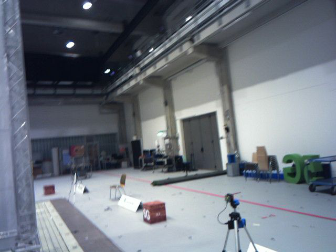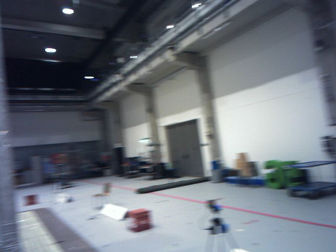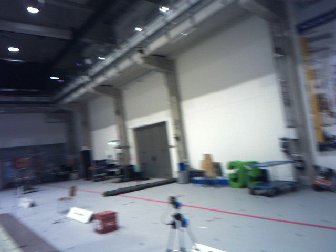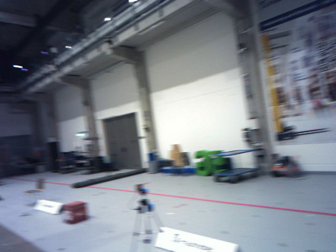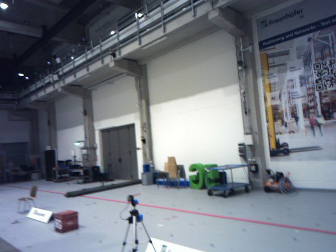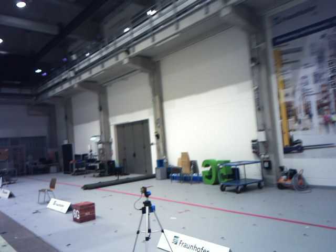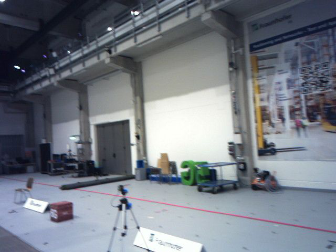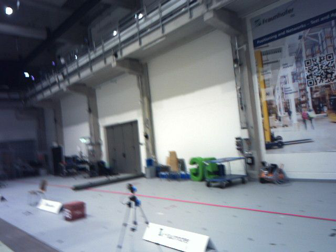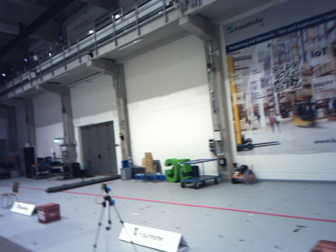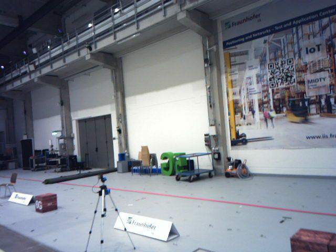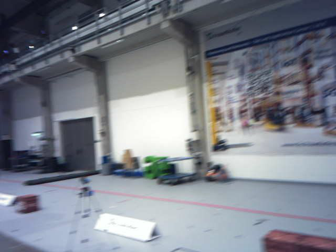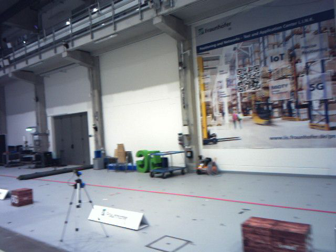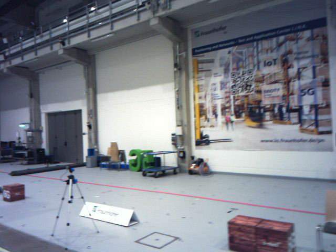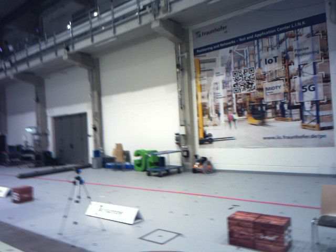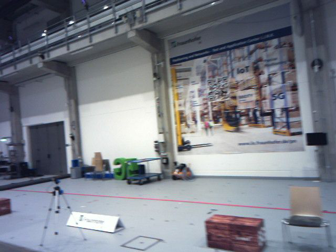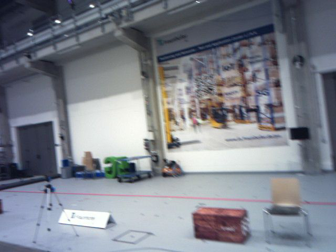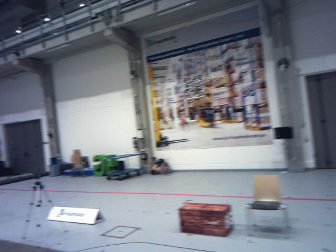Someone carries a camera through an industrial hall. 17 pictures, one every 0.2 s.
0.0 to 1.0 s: The scene slides to the left, as the camera pans about 15 degrees to its right. It travels backward, about 0.9 m, so what stands in front gets smaller. It gains speed.
1.0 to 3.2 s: The camera swings to its right by about 20 degrees, and the scene slides to the left. It travels backward, about 2.2 m, so what stands in front gets smaller.
The film runs backward here.
